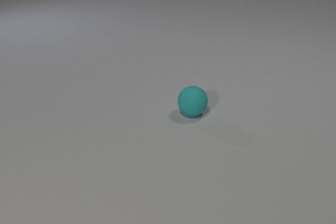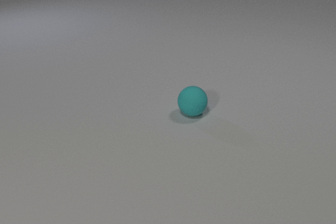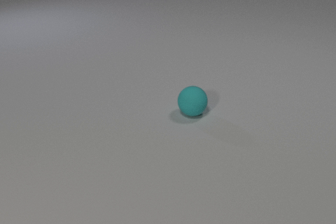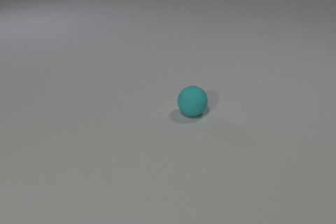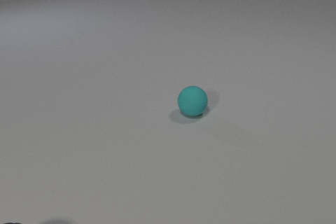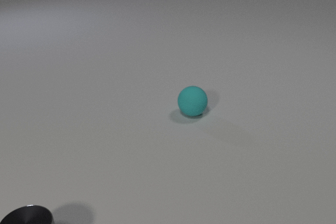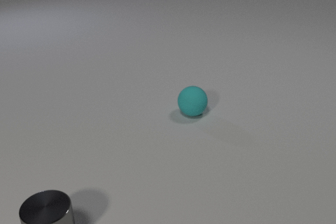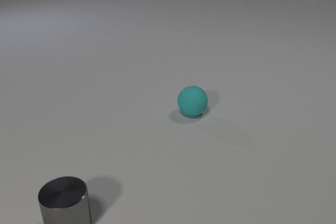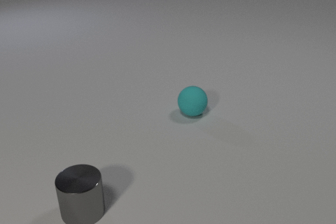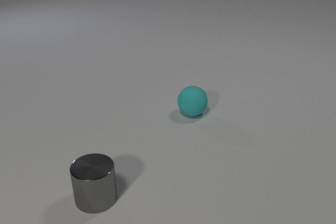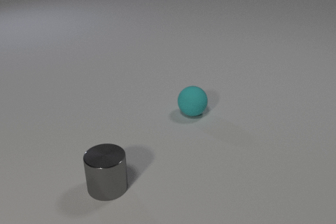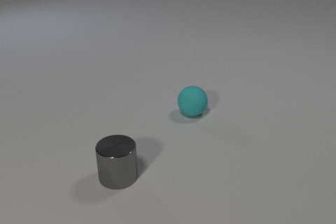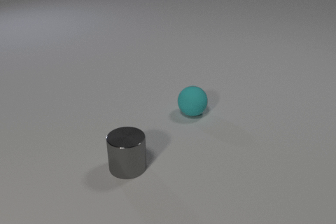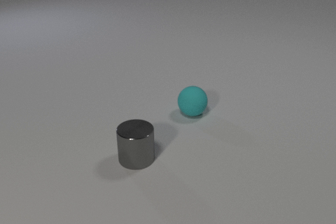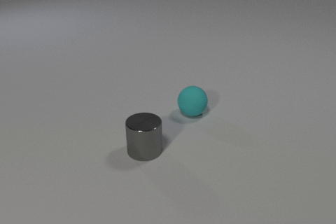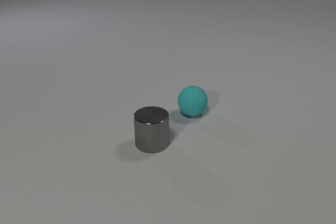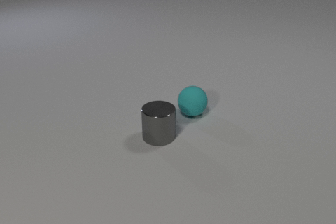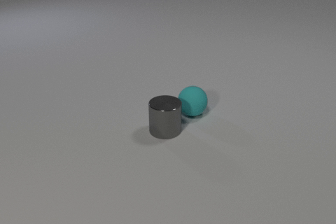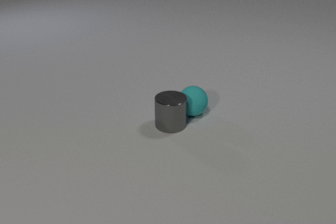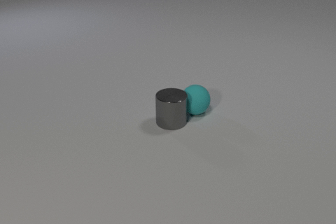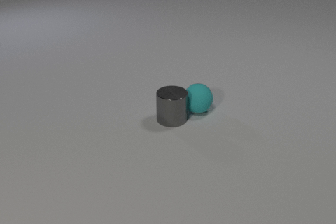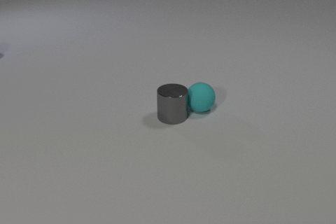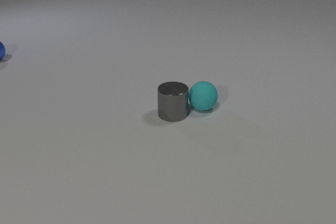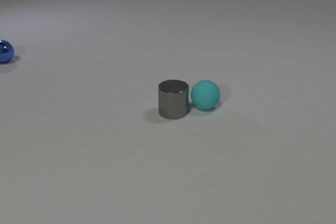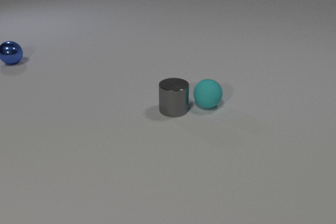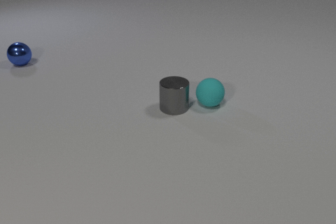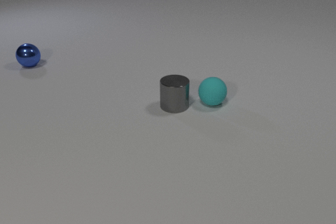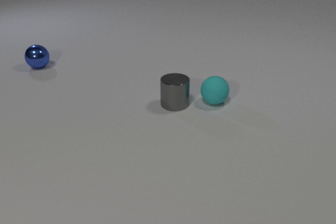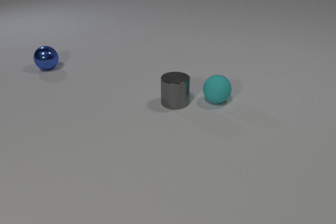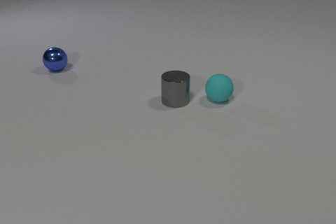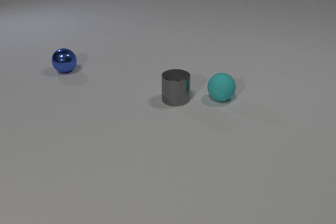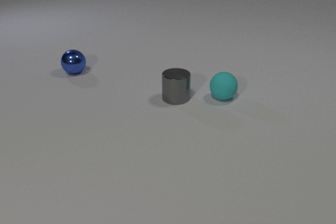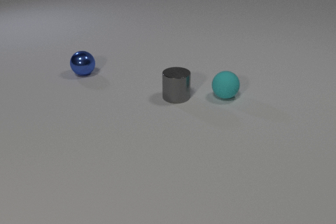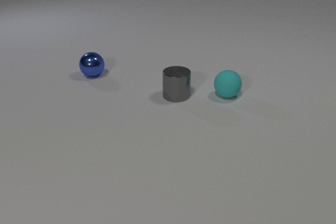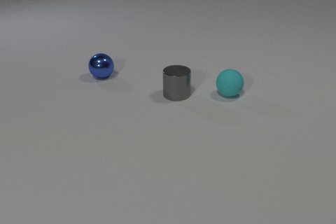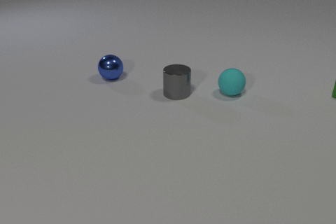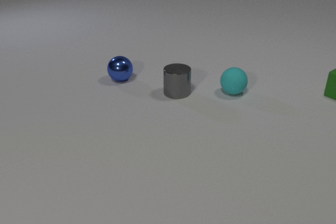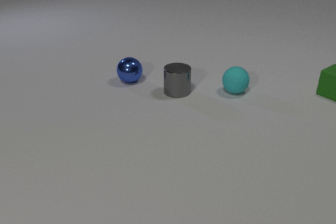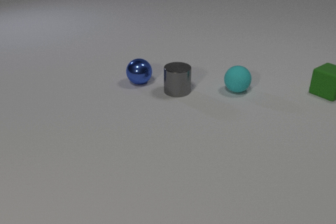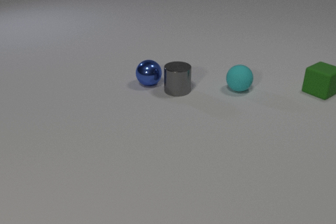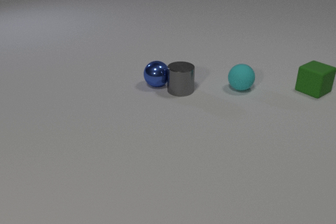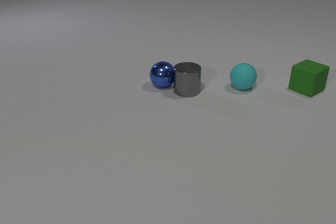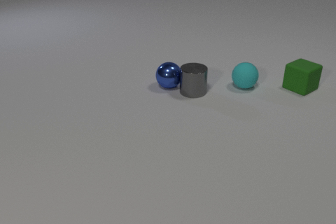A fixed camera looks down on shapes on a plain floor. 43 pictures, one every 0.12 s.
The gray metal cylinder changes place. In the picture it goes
away from the camera.
0.00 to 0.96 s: The gray metal cylinder comes in at the bottom edge, slides to the right and away from the camera.
0.96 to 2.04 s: The gray metal cylinder slides away from the camera and to the right.
2.04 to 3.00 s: The gray metal cylinder slides away from the camera. The cyan rubber sphere rolls away from the camera and to the right. The blue metal sphere comes in at the left edge, rolls to the right and toward the camera. The gray metal cylinder and the cyan rubber sphere collide.
3.00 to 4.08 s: The gray metal cylinder slides away from the camera. The cyan rubber sphere rolls away from the camera and to the right. The blue metal sphere rolls to the right and toward the camera.
4.08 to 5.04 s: The gray metal cylinder slides to the right and away from the camera. The cyan rubber sphere rolls away from the camera and to the right. The blue metal sphere rolls to the right and toward the camera. The green rubber cube comes in at the right edge, slides to the left. The gray metal cylinder and the blue metal sphere collide.
How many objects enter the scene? 3.
What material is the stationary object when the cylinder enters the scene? rubber.
How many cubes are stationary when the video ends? 0.
